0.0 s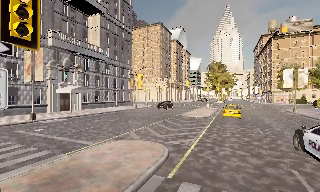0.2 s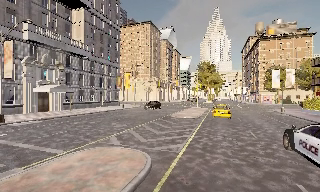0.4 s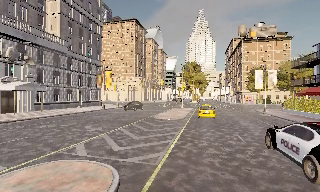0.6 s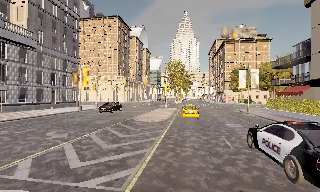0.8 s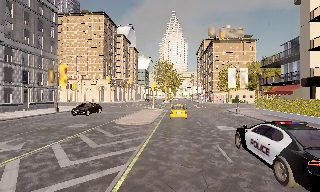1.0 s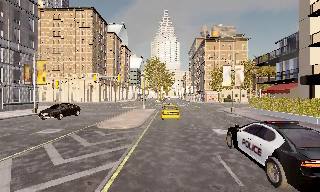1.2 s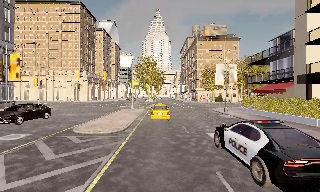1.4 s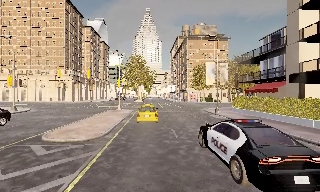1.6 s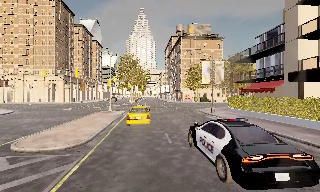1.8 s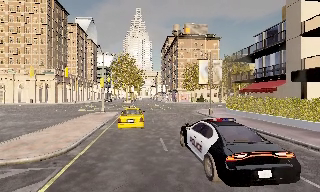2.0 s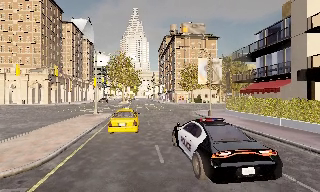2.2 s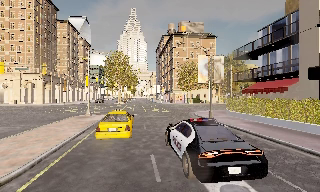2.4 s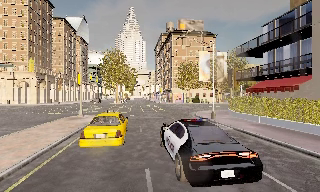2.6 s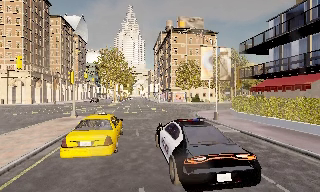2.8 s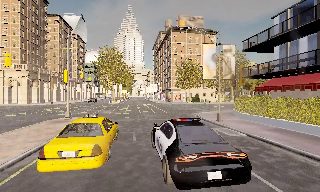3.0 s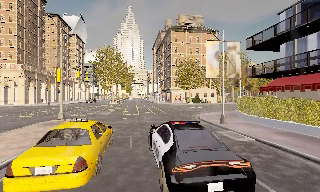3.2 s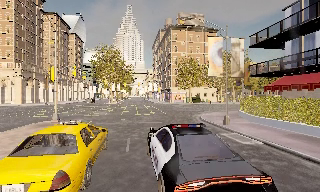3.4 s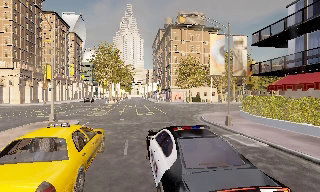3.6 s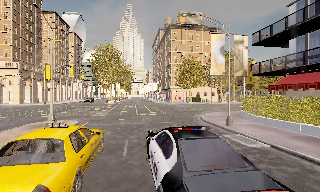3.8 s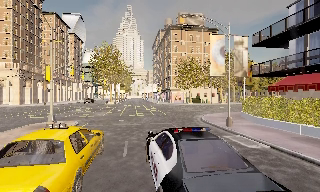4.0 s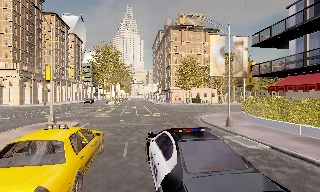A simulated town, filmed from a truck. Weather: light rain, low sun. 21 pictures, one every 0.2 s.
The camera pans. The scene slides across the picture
to the left.
The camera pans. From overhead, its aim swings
clockwise.
0.0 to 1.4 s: The camera pans to its right, which is clockwise from overhead, by about 25 degrees. It travels forward, about 10 m, so what stands in front looms larger.
1.4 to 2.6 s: The camera travels forward, about 7 m, so what stands in front looms larger.
2.6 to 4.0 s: The camera travels forward, about 3 m, so what stands in front looms larger. It loses speed.
The film runs forward here.
